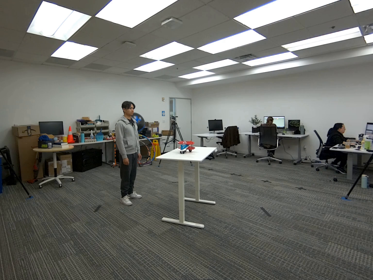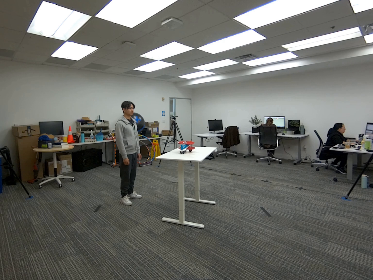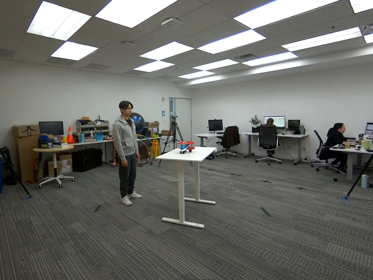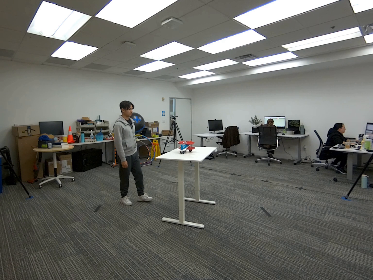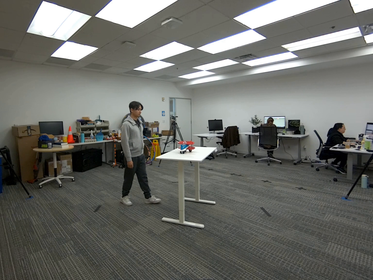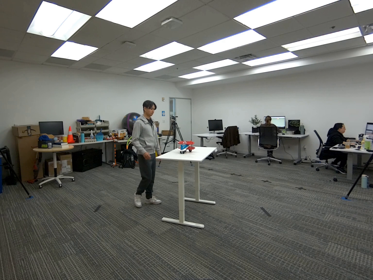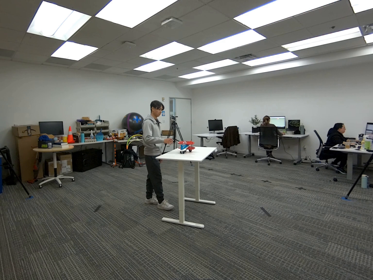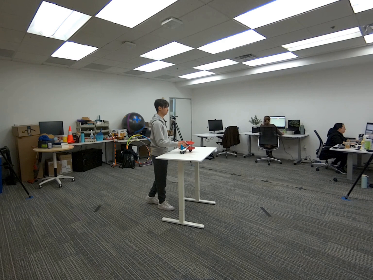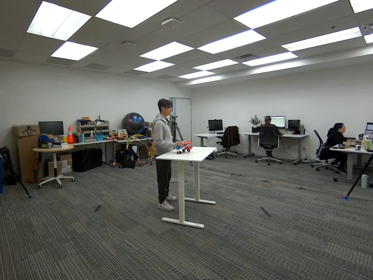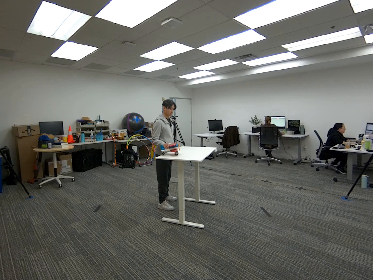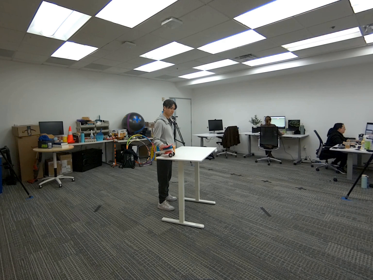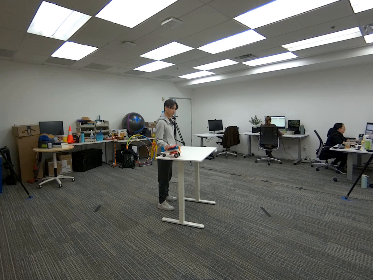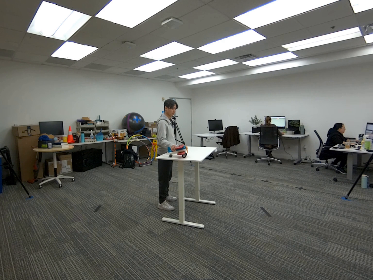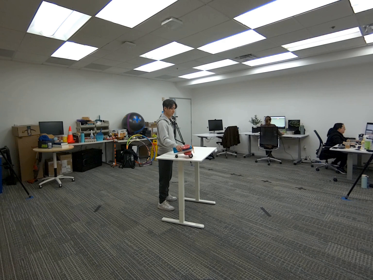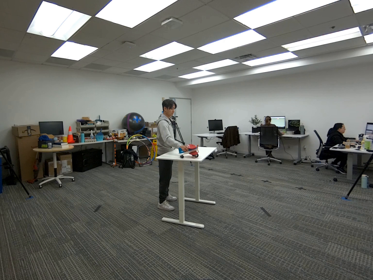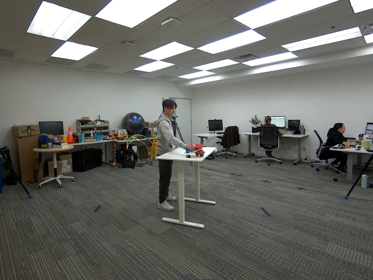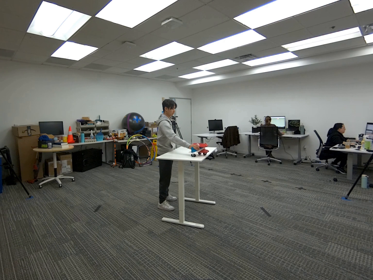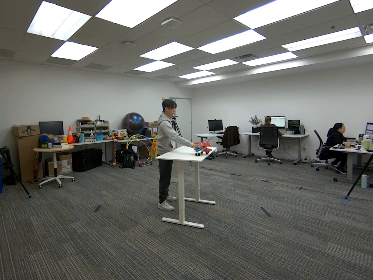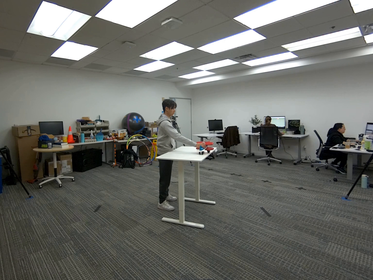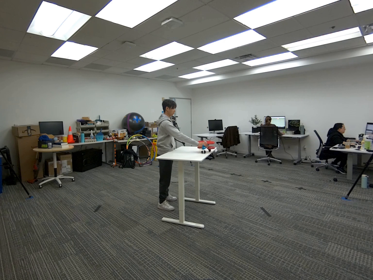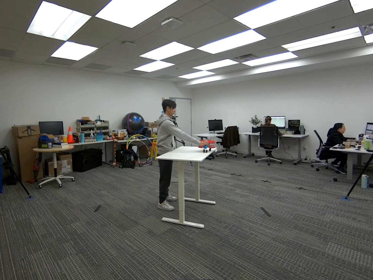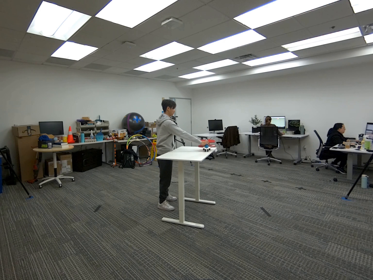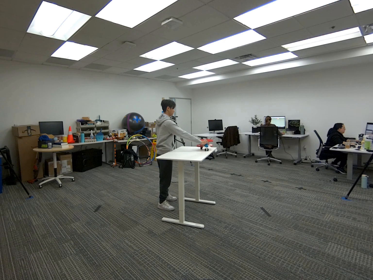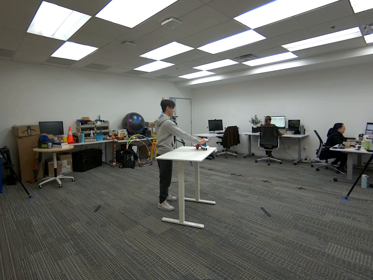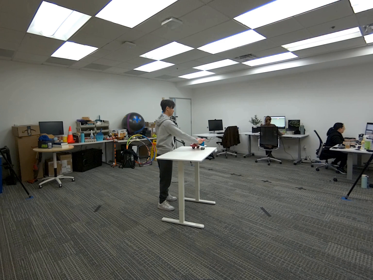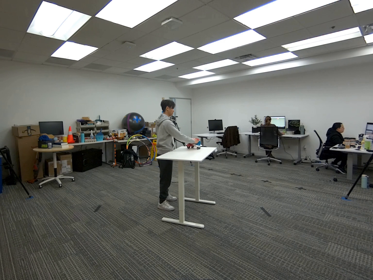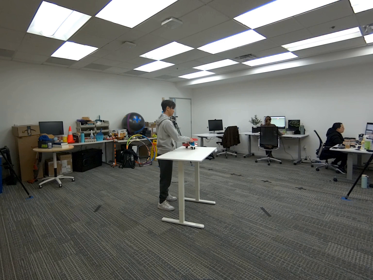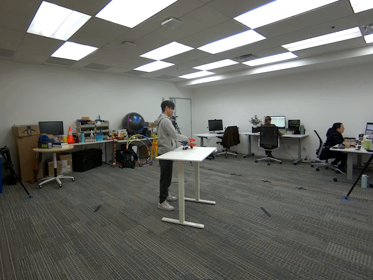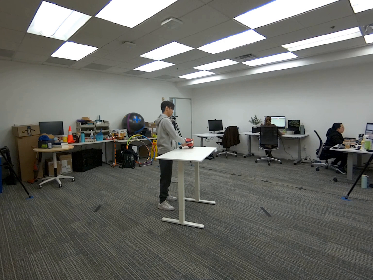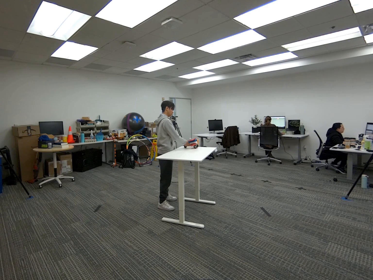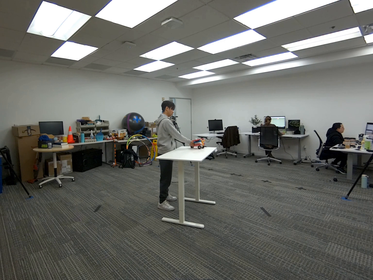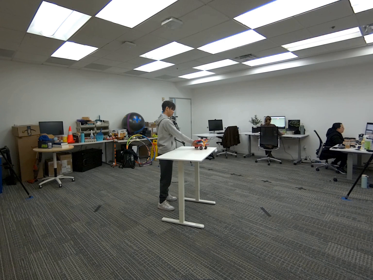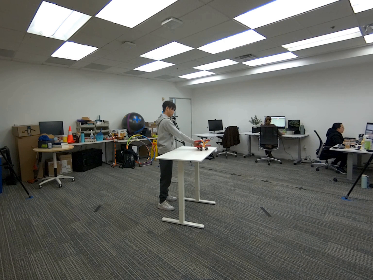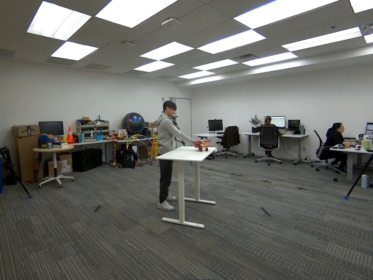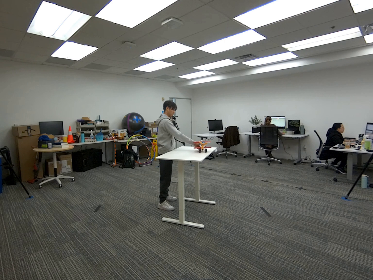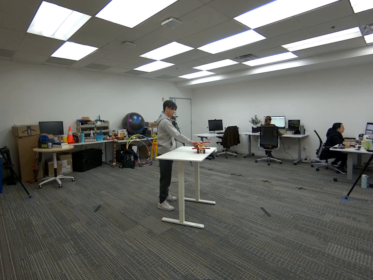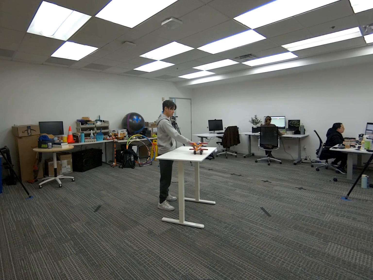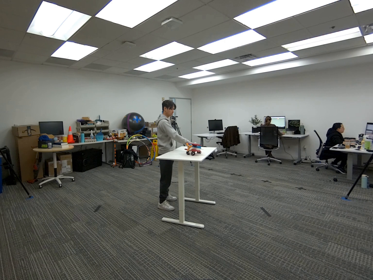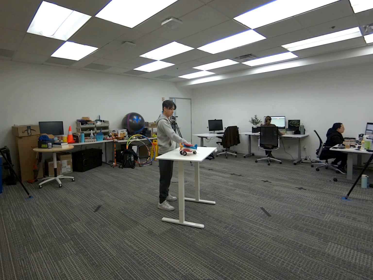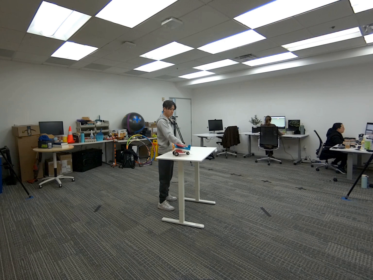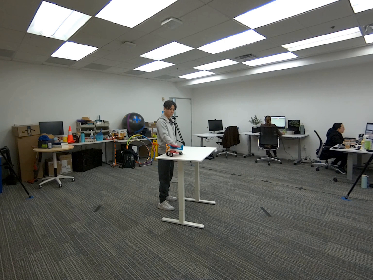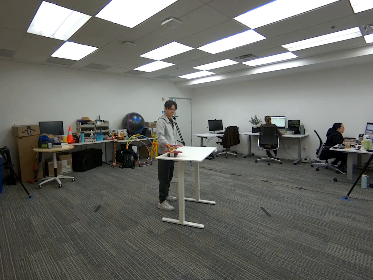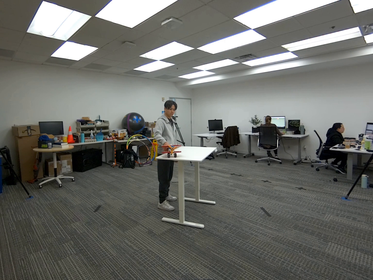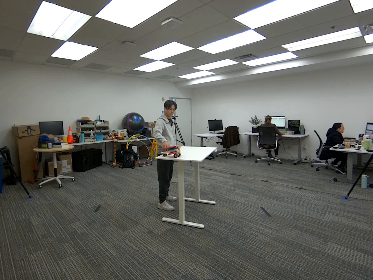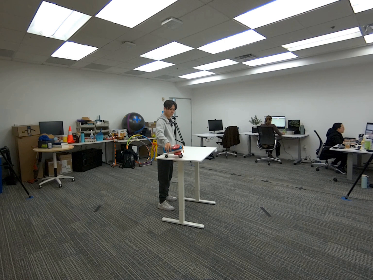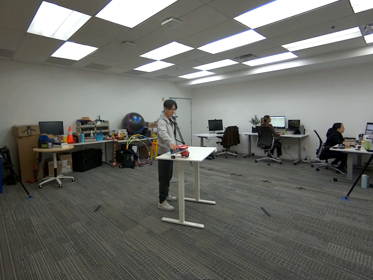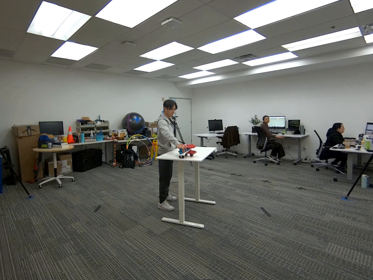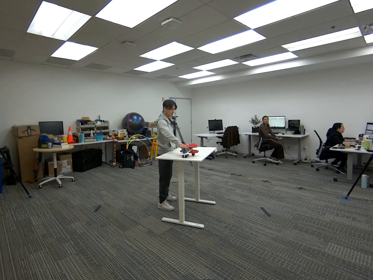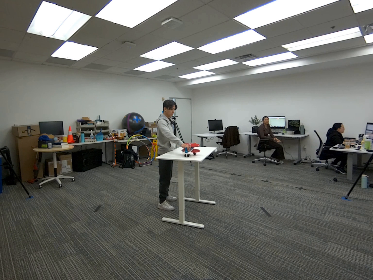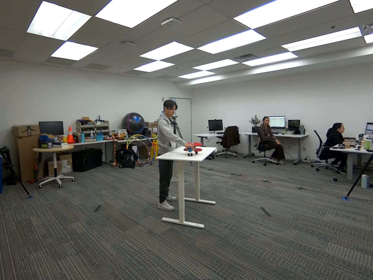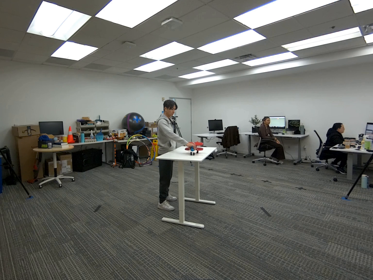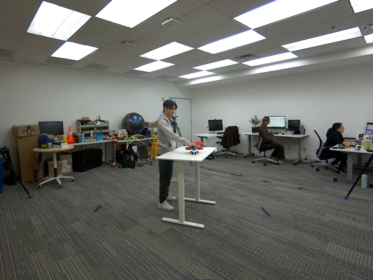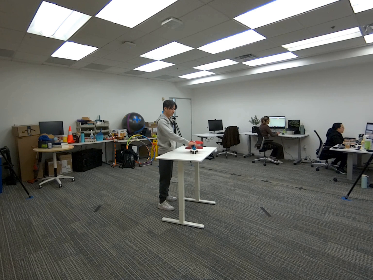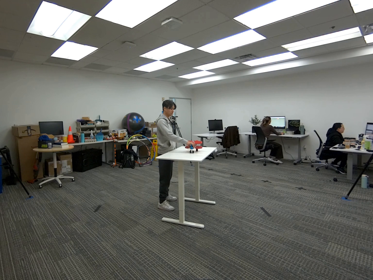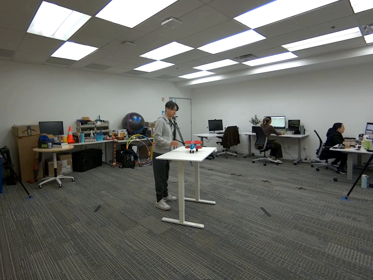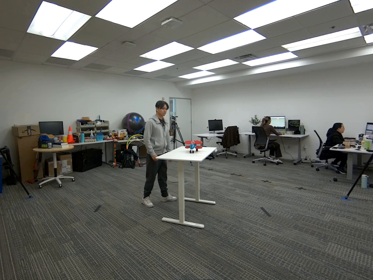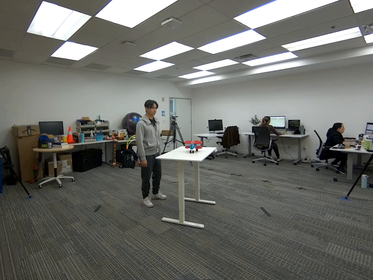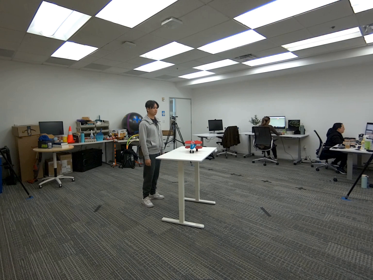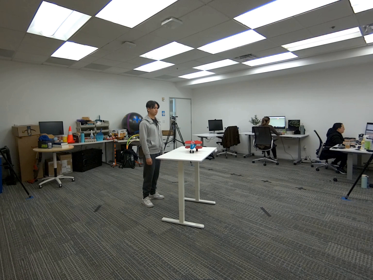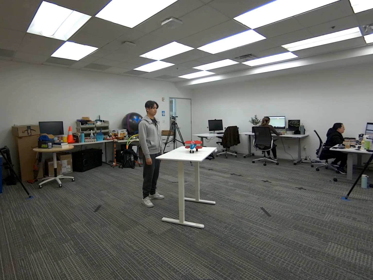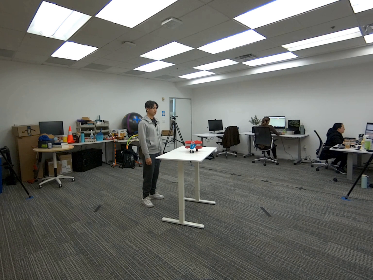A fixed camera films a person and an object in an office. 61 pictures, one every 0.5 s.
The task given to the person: Walk to the airplane on the white desk, place your right hand on the plane and roll it around the desk until finished.
